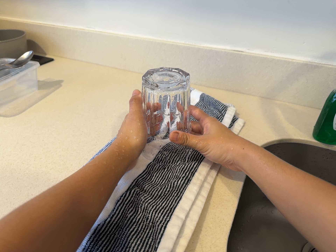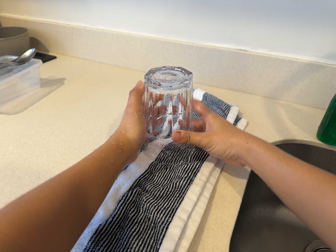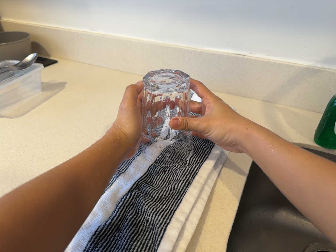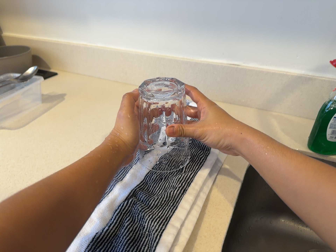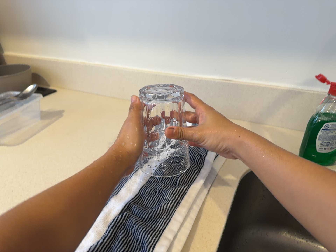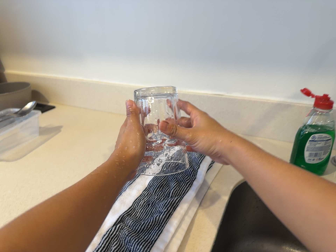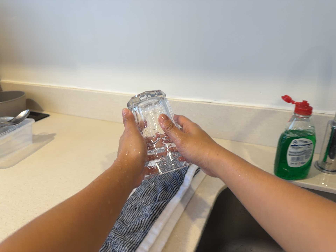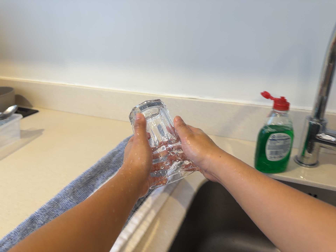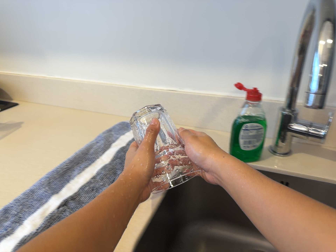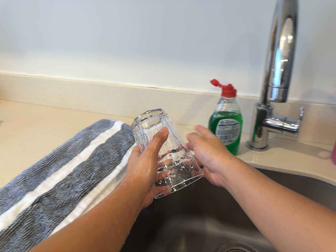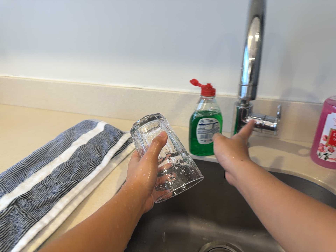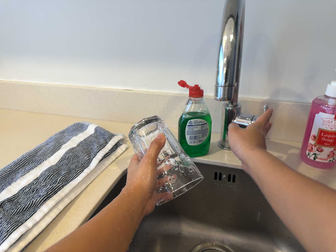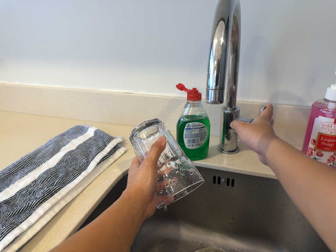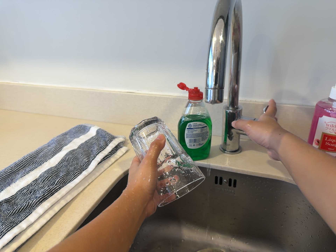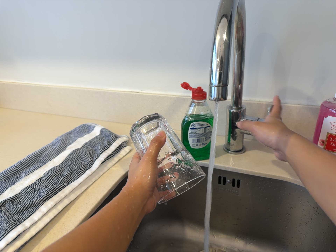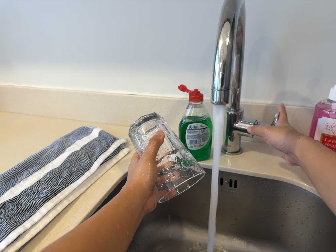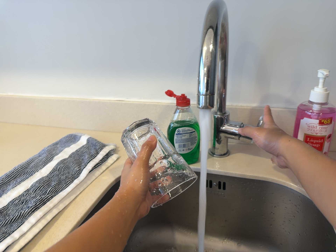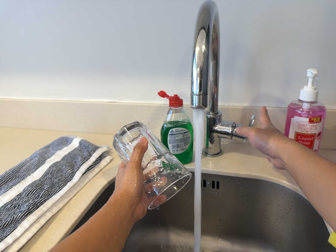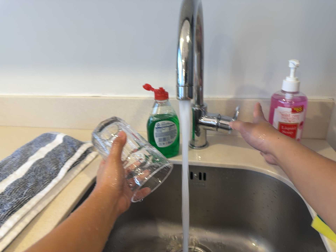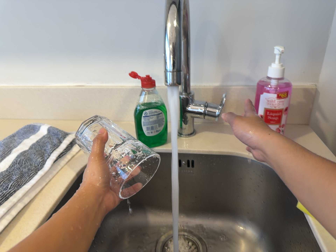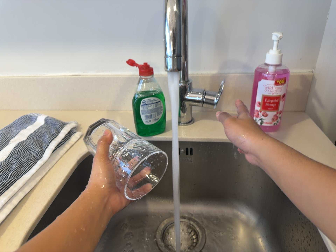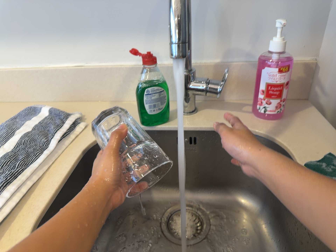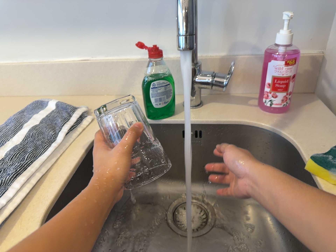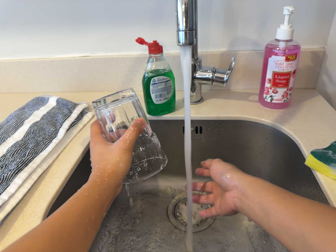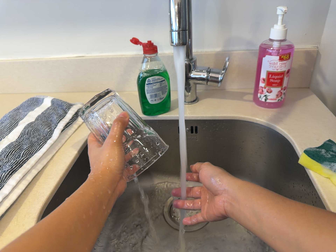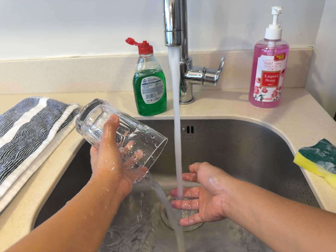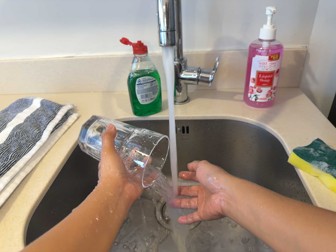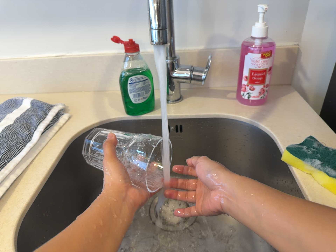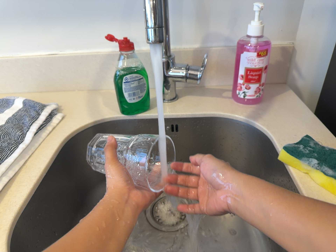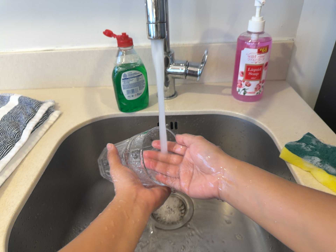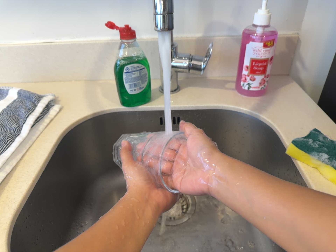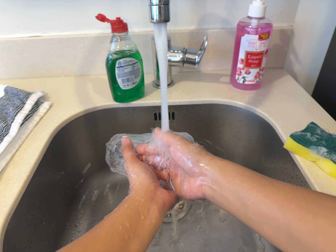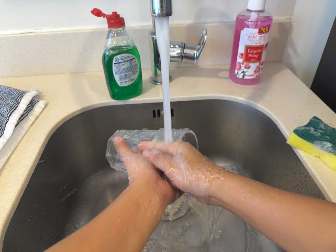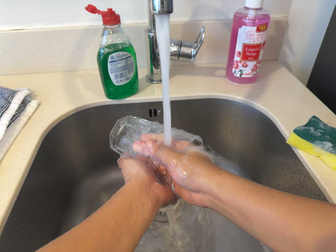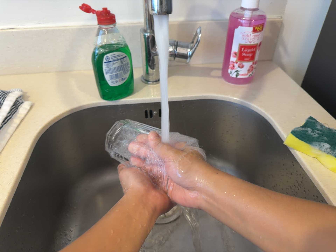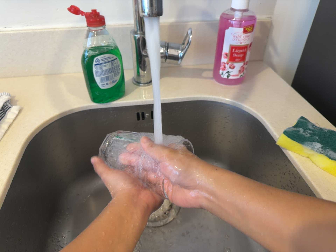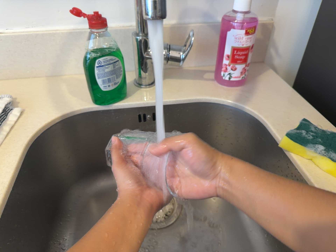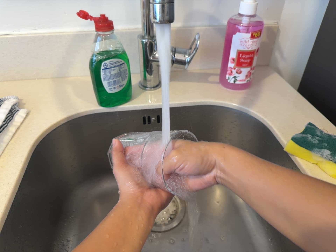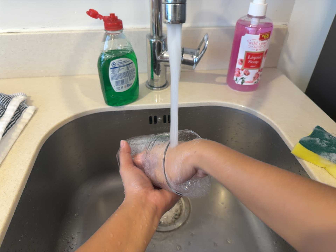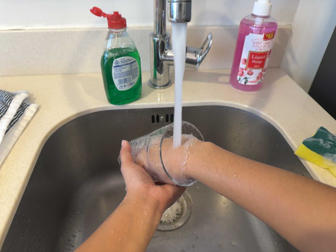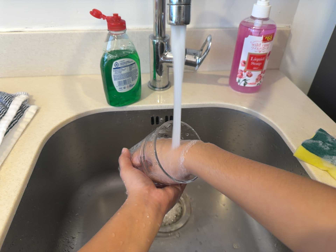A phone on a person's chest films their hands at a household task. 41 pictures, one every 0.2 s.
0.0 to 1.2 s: The camera travels backward and to its right, about 8 cm, so what stands in front gets smaller. Its aim tips toward the top of its view by about 10 degrees, and the scene shifts downward.
1.2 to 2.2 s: The camera travels to its right, about 14 cm, so close, fixed things drift to the left.
2.2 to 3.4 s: The camera shifts only a little, or ends up much as it began.
3.4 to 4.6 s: The camera's aim tips toward the bottom of its view by about 10 degrees, and the scene shifts upward.
4.6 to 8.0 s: The camera pans to its right by about 15 degrees. It travels forward and to its left, about 10 cm, so what stands in front looms larger.
The film runs backward here.
